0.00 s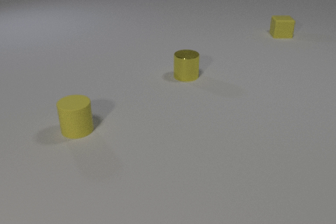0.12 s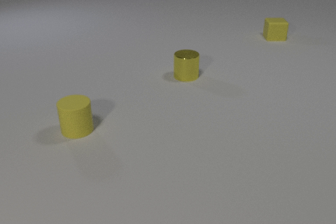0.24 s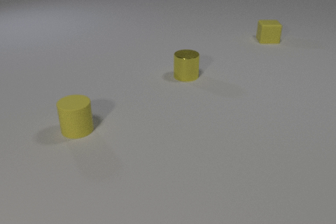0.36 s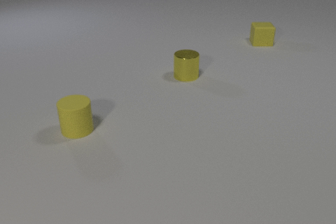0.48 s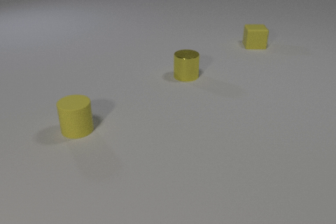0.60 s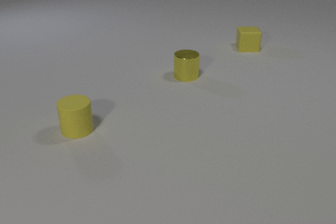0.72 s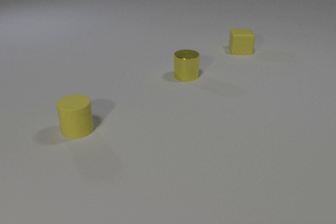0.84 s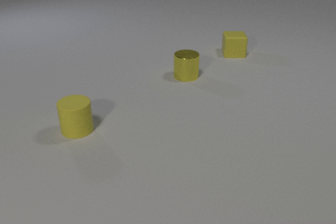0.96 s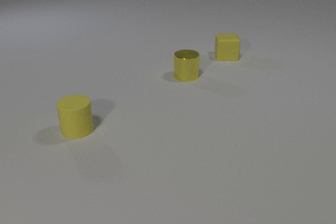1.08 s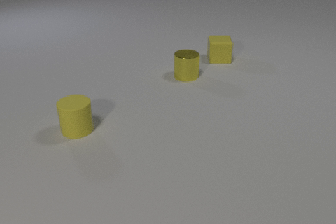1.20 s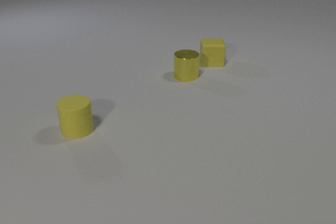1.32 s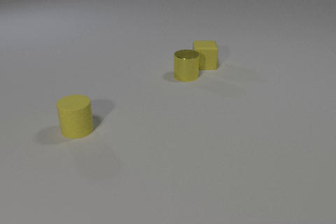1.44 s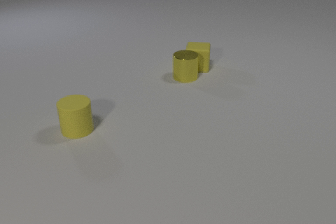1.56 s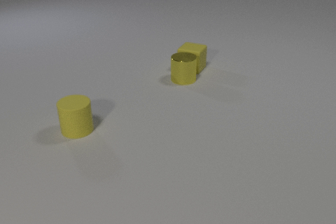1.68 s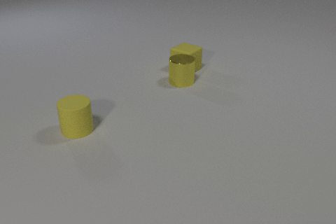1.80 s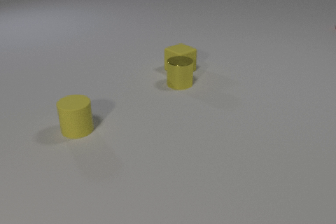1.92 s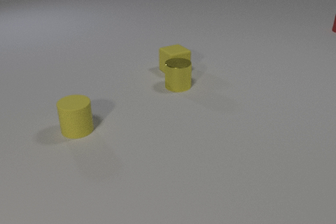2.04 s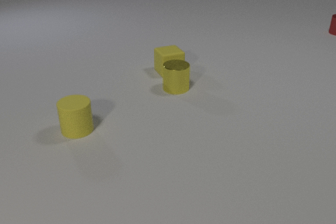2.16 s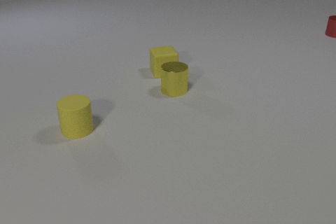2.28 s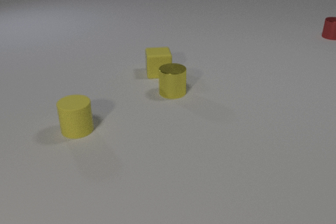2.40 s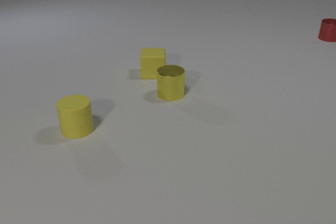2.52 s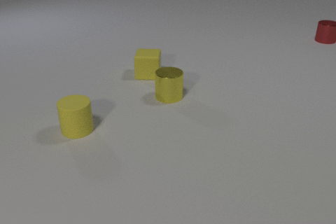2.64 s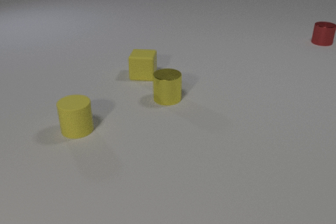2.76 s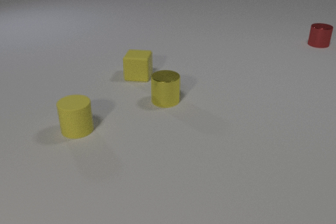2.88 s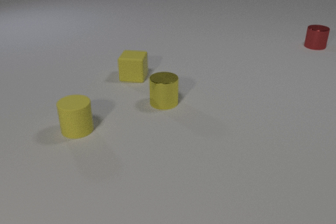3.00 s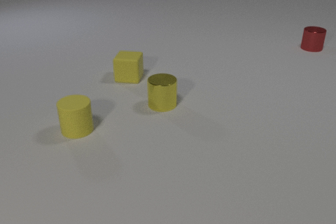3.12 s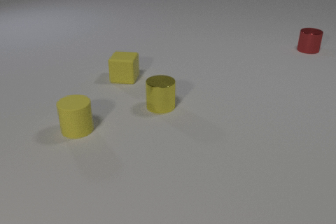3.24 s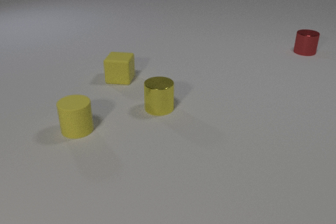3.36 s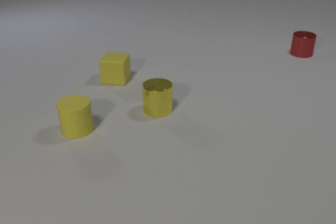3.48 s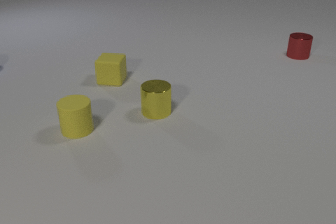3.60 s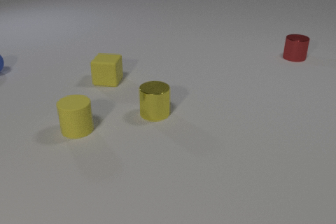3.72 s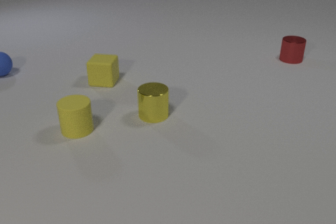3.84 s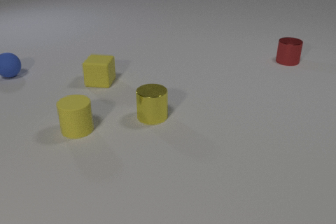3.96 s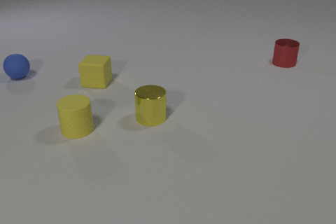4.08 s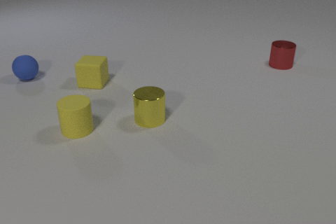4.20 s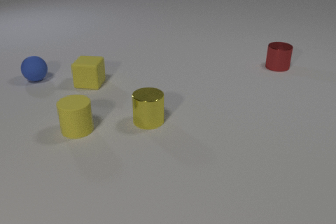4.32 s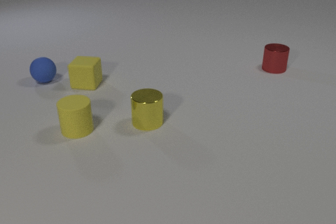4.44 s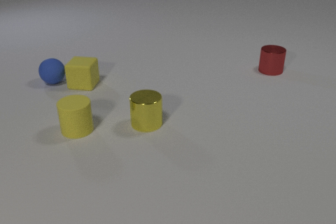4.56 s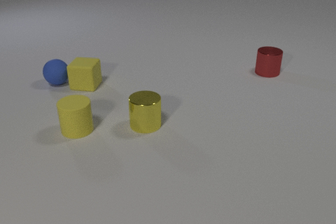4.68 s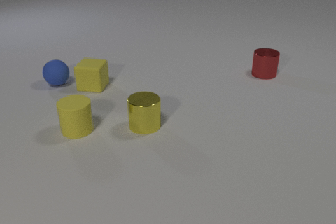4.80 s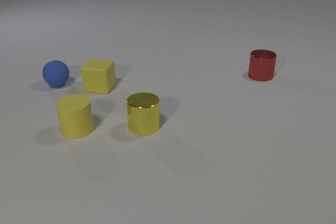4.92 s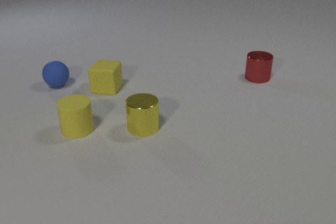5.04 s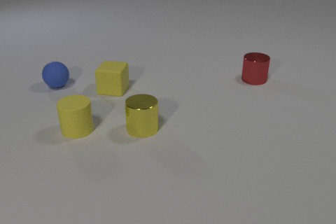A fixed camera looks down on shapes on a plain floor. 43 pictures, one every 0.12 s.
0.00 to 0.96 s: The yellow rubber cube slides toward the camera and to the left.
0.96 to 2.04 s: The yellow rubber cube slides to the left and toward the camera, spins clockwise seen from above by about 75 degrees, its near face sliding to the left. The yellow metal cylinder slides toward the camera. The red metal cylinder comes in at the right edge, slides toward the camera. The yellow rubber cube and the yellow metal cylinder collide.
2.04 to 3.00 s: The yellow rubber cube slides to the left, spins so that its near face slides to the left, clockwise seen from above. The yellow metal cylinder slides toward the camera. The red metal cylinder slides toward the camera and to the left.
3.00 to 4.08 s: The yellow rubber cube slides to the left. The yellow metal cylinder slides toward the camera and to the left. The blue rubber sphere comes in at the left edge, rolls to the right and toward the camera. The red metal cylinder slides toward the camera and to the left.
4.08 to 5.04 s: The yellow rubber cube slides to the right and toward the camera. The yellow metal cylinder slides toward the camera and to the left. The blue rubber sphere rolls to the right and toward the camera. The red metal cylinder slides toward the camera and to the left. The yellow rubber cube and the blue rubber sphere collide.
What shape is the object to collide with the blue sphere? cube.
What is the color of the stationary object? yellow.
Are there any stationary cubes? no.
